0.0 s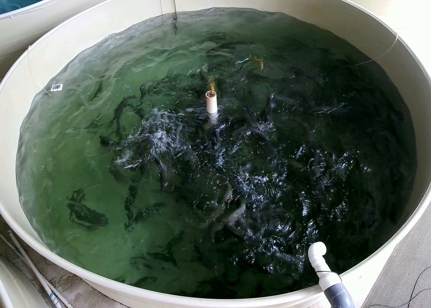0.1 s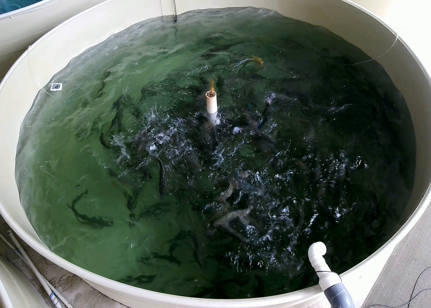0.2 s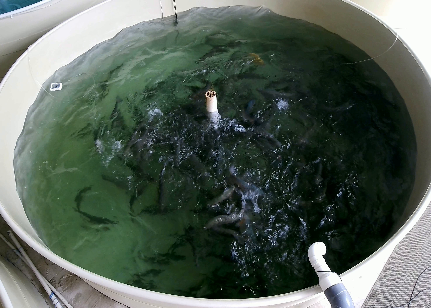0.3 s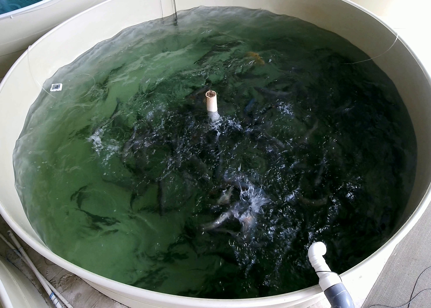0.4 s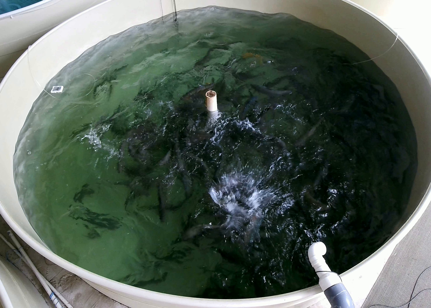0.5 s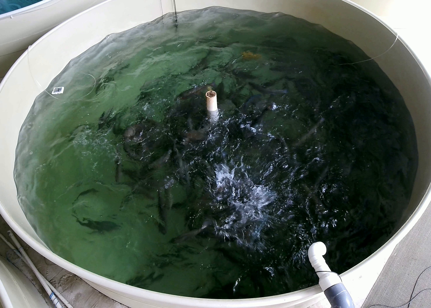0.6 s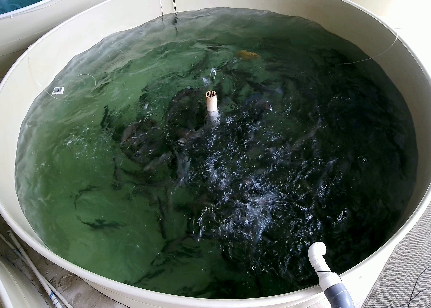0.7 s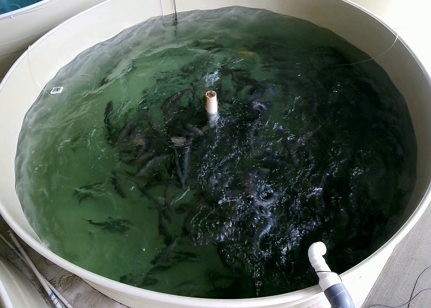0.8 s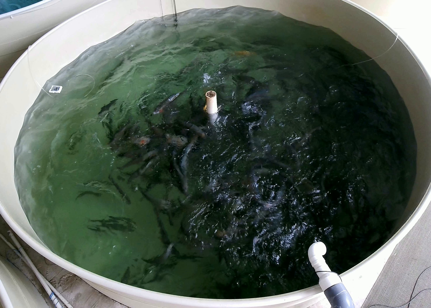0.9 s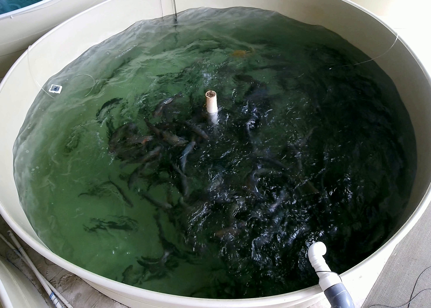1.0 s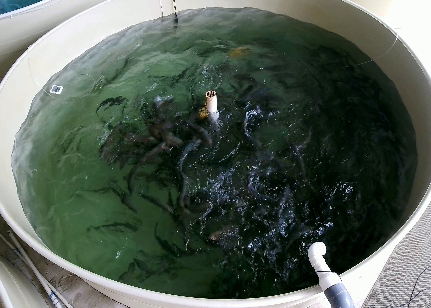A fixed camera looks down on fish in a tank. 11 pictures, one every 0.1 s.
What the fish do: Strong feeding.
